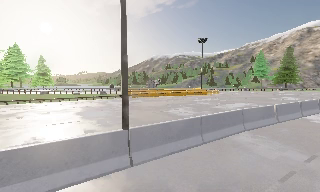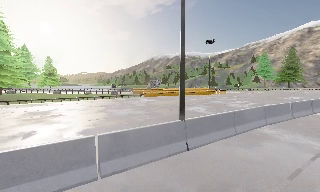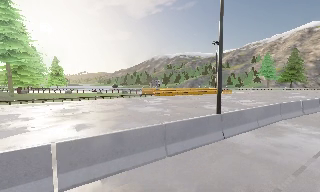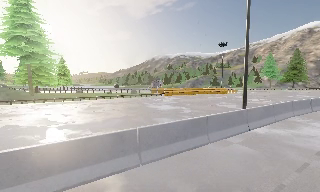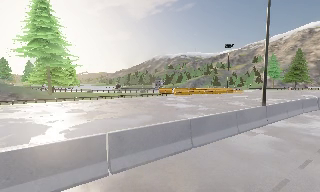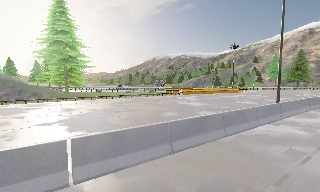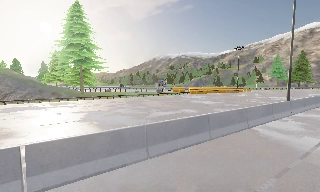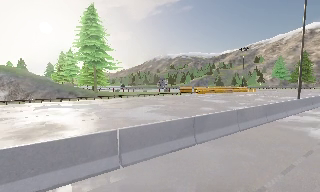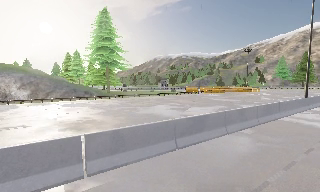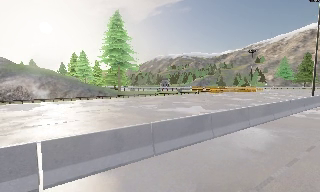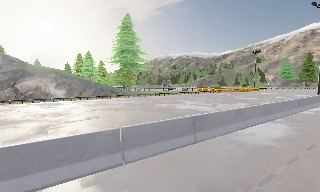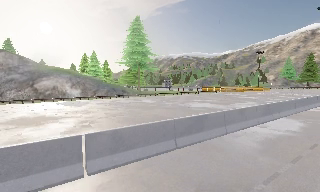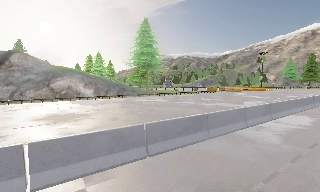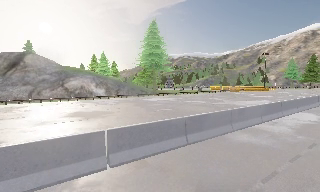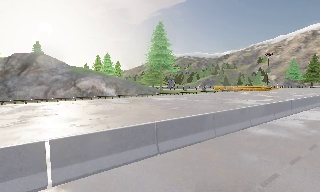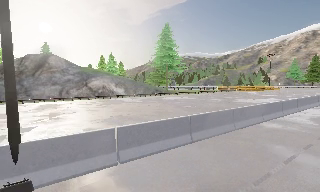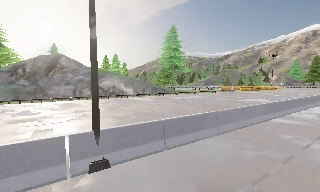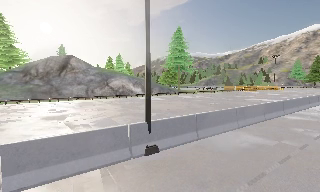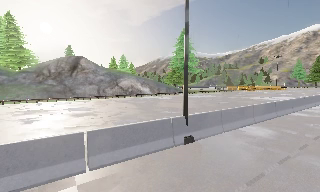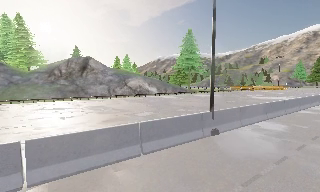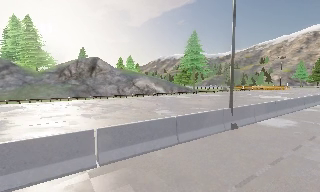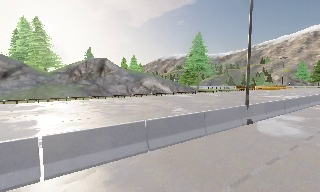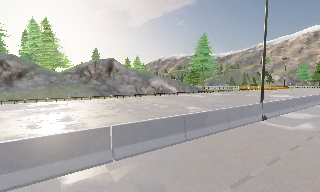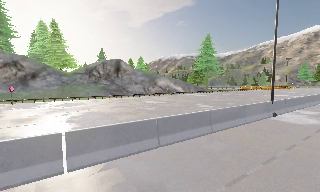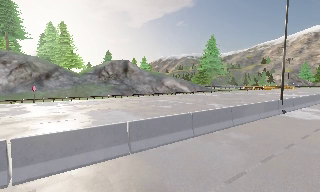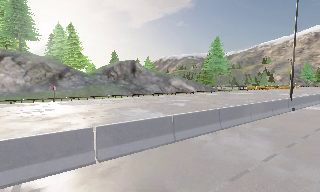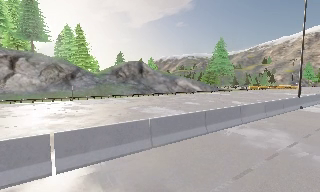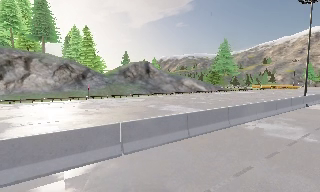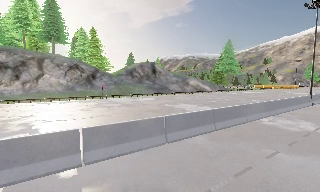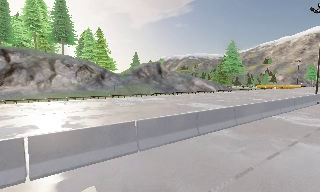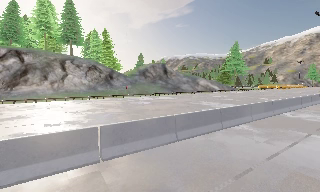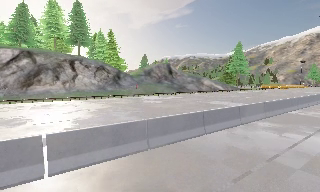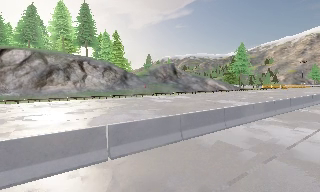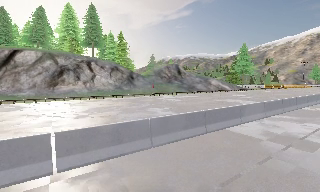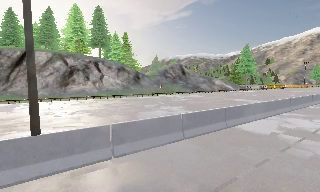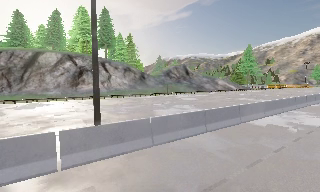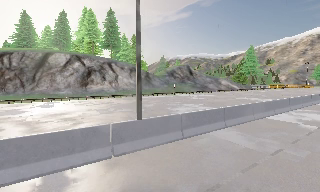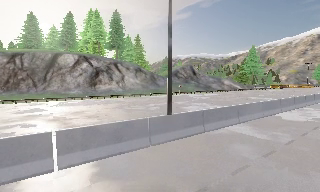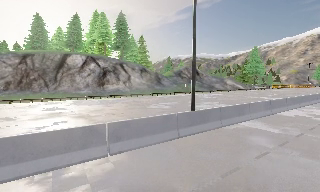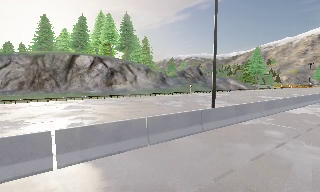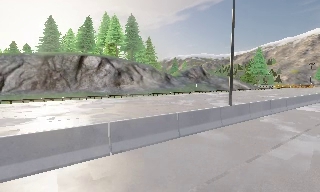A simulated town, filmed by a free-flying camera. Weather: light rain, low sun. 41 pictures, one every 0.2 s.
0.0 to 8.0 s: The camera travels to its left and backward, about 80 m, so close, fixed things drift to the right.
The film runs backward here.
